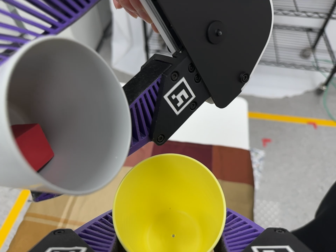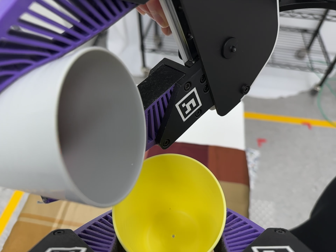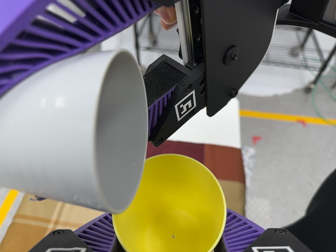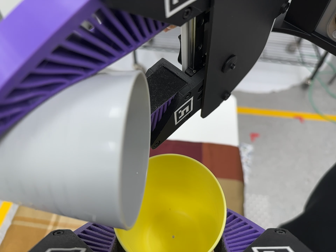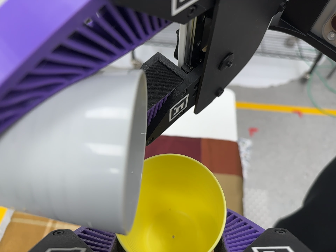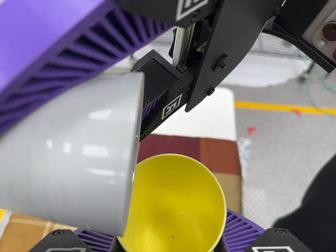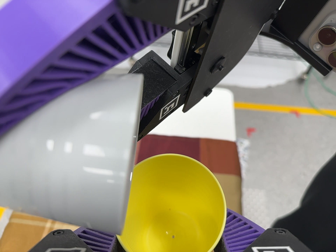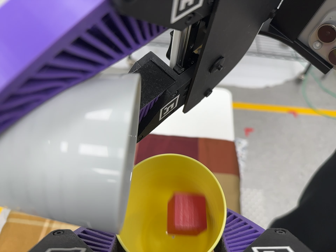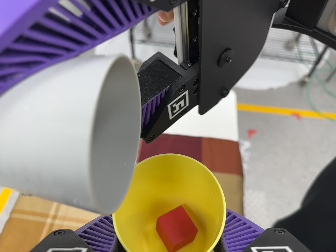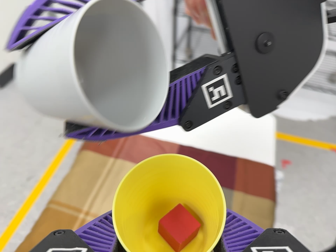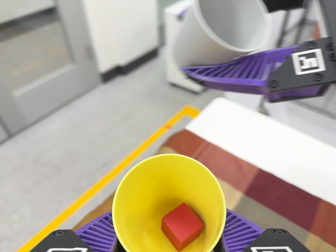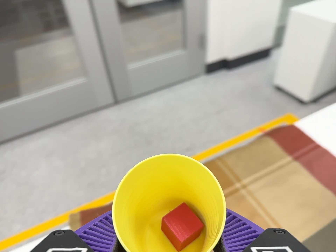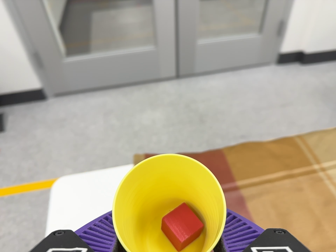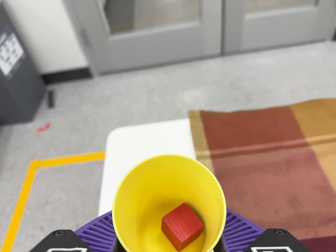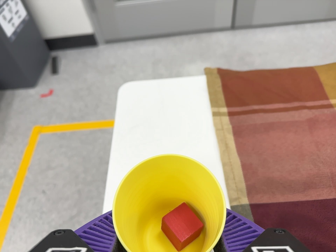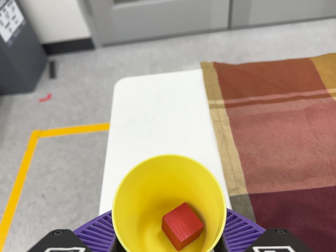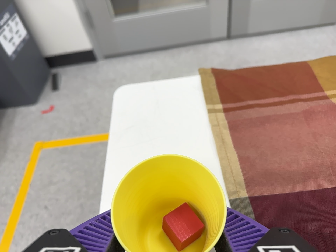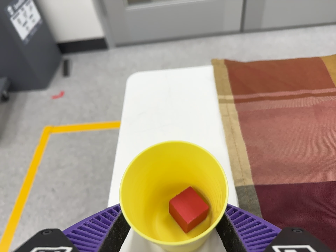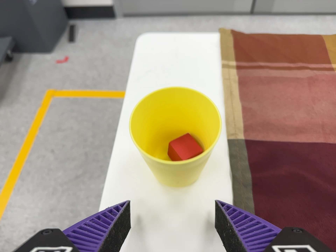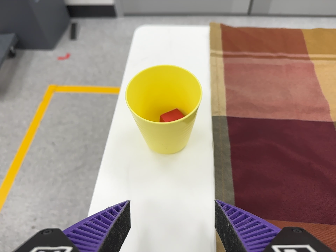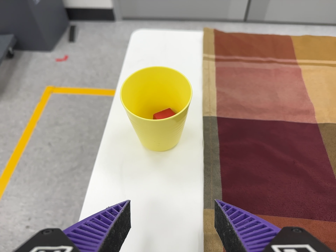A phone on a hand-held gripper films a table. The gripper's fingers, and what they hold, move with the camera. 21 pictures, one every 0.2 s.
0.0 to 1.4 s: The camera shifts only a little, or ends up much as it began.
1.4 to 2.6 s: The camera pans to its left by about 60 degrees. It travels toward the bottom of its view and to its left, about 26 cm, so close, fixed things drift upward. It rolls about its line of sight by about 50 degrees, and the scene rotates clockwise.
2.6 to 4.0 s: The camera travels toward the bottom of its view and backward, about 14 cm, so close, fixed things drift upward. It rolls about its line of sight by about 10 degrees, and the scene rotates clockwise.
The film runs forward here.
